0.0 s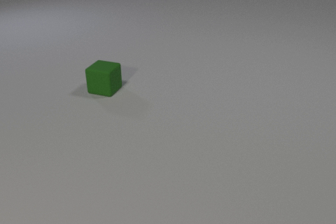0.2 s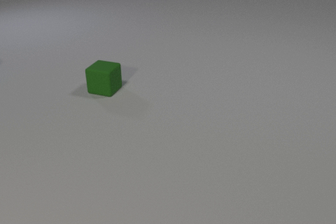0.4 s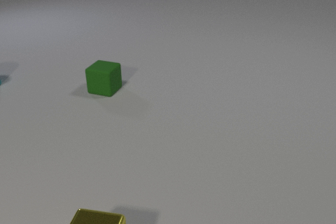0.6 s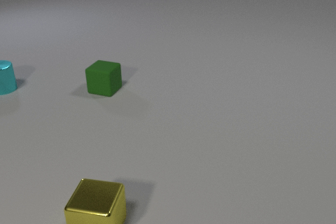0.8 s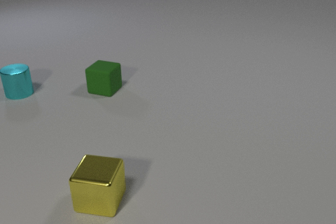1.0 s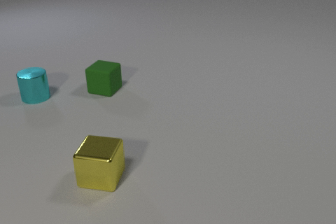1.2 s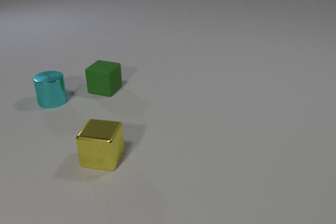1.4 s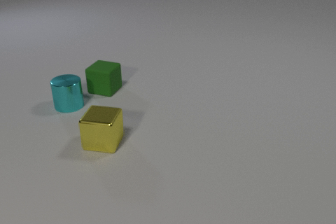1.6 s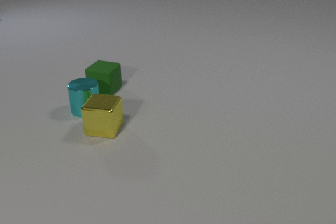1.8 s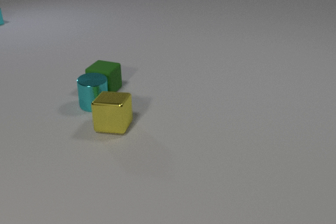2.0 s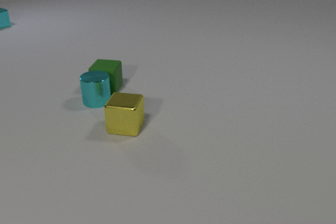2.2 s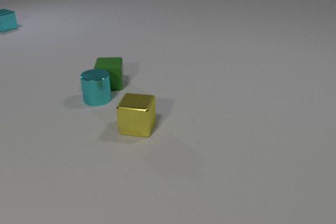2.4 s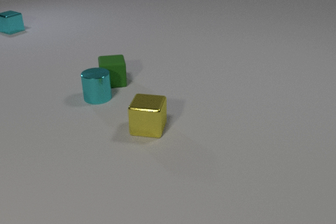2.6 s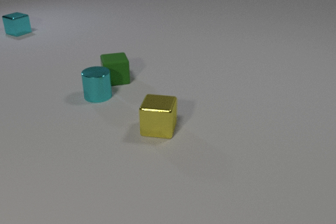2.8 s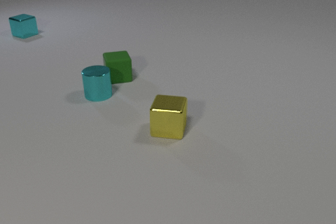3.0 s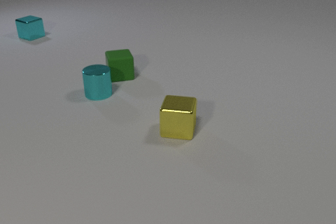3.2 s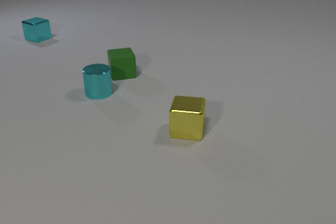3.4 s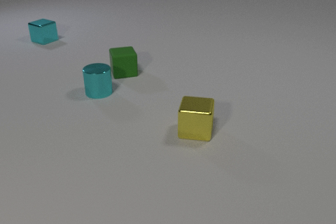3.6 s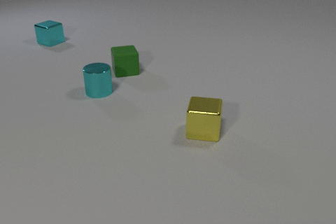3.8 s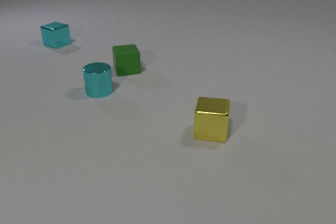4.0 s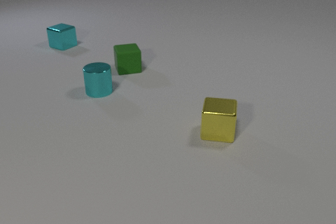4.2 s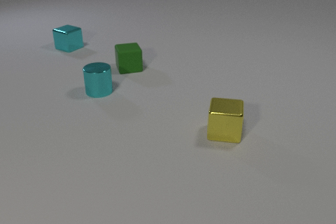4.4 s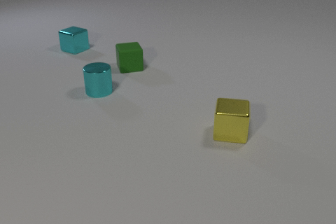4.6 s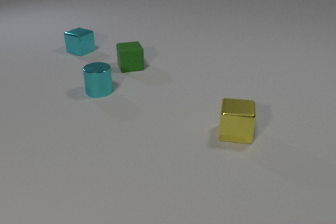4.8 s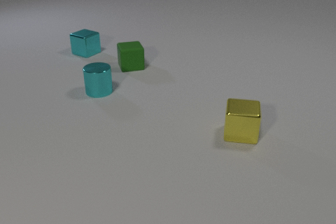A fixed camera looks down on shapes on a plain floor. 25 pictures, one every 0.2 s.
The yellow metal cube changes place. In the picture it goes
away from the camera.
The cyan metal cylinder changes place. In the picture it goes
to the right.
0.0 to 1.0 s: The yellow metal cube comes in at the bottom edge, slides away from the camera. The cyan metal cylinder comes in at the left edge, slides toward the camera and to the right.
1.0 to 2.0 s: The yellow metal cube slides away from the camera. The cyan metal cylinder slides to the right and toward the camera. The cyan metal cube comes in at the left edge, slides toward the camera and to the right. The yellow metal cube and the cyan metal cylinder collide. The cyan metal cylinder and the green rubber cube collide.
2.0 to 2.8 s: The yellow metal cube slides to the right. The cyan metal cylinder slides away from the camera. The green rubber cube slides away from the camera and to the right, spins counterclockwise seen from above by about 30 degrees, its near face sliding to the right. The cyan metal cube slides toward the camera and to the right.
2.8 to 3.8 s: The yellow metal cube slides to the right. The cyan metal cylinder slides away from the camera. The green rubber cube slides away from the camera and to the right. The cyan metal cube slides toward the camera and to the right.
3.8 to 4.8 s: The yellow metal cube slides to the right. The green rubber cube slides away from the camera. The cyan metal cube slides toward the camera and to the right.
What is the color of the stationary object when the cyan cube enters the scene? green.
Are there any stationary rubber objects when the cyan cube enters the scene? yes.
How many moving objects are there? 4.
